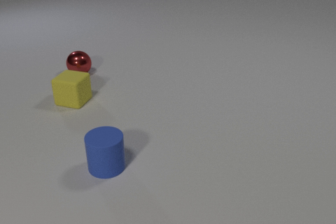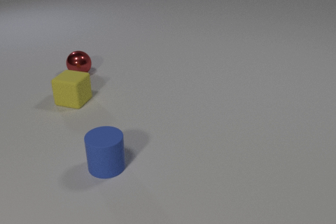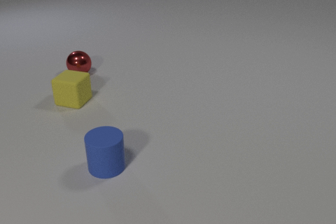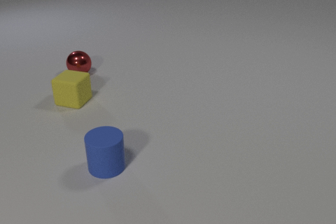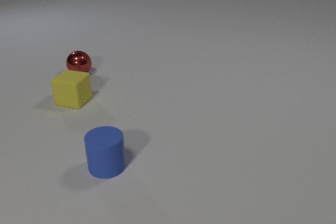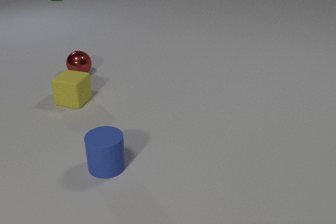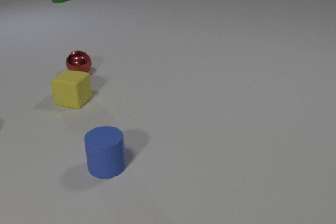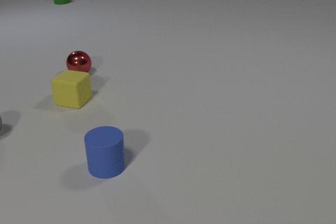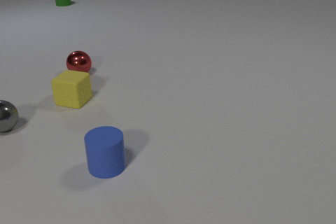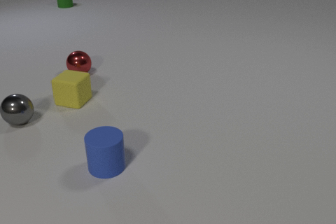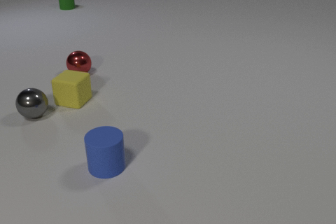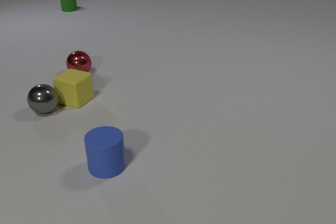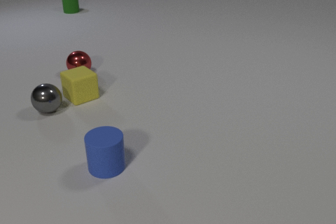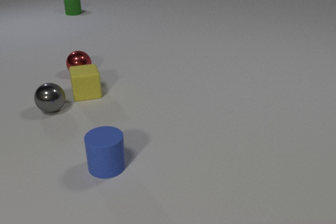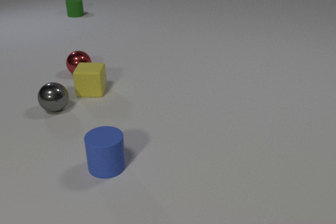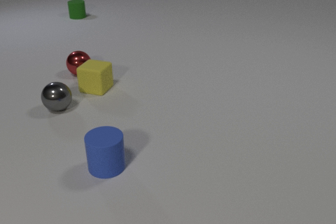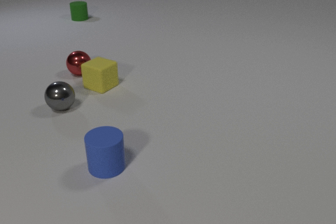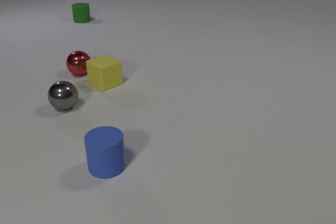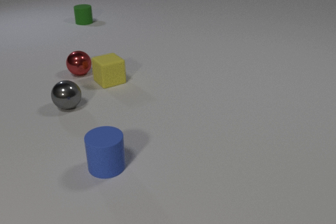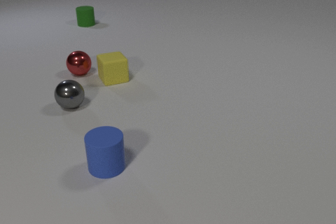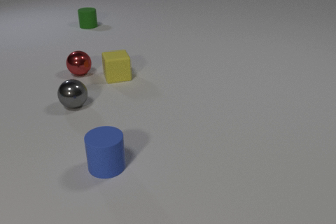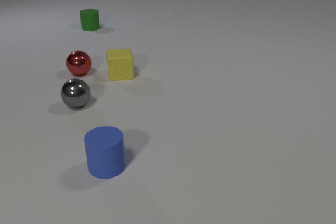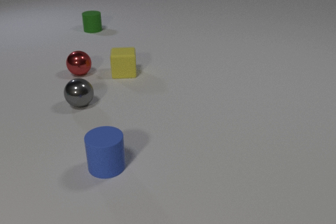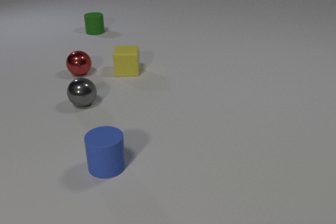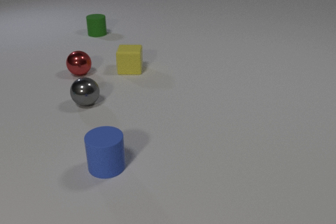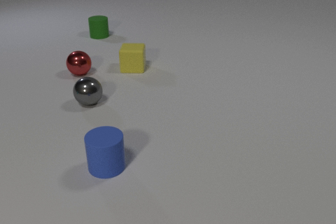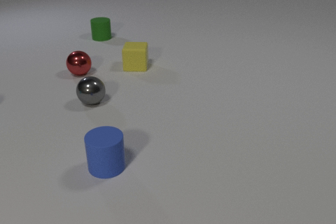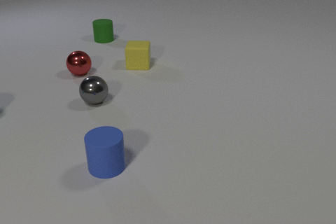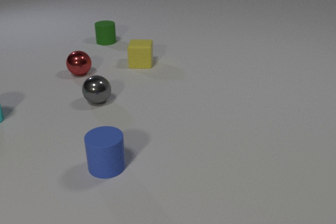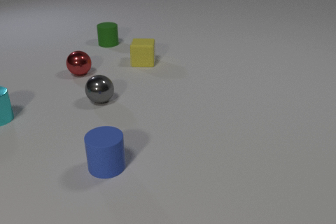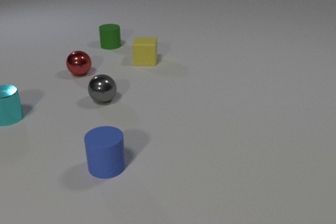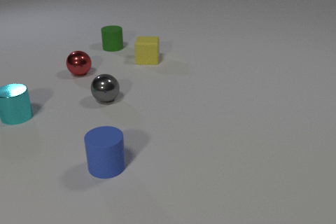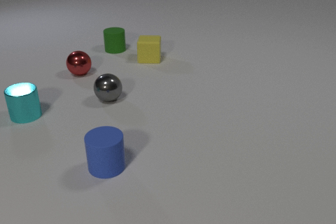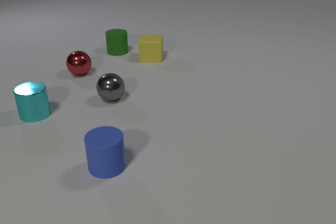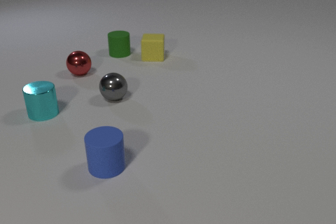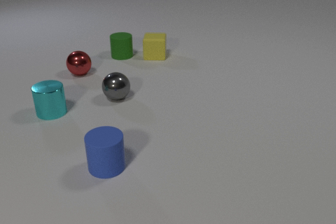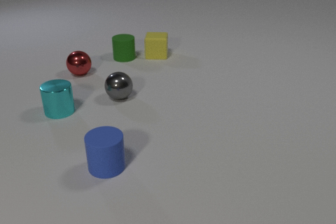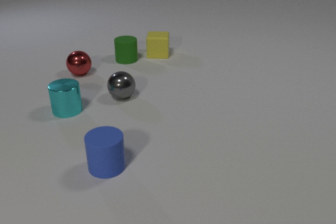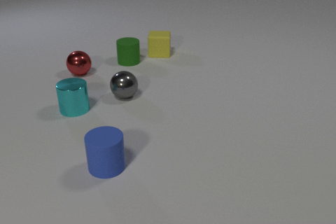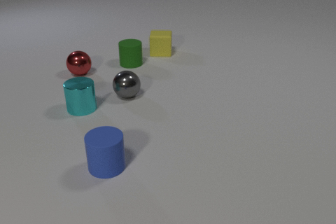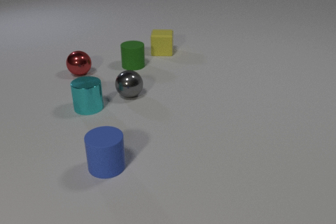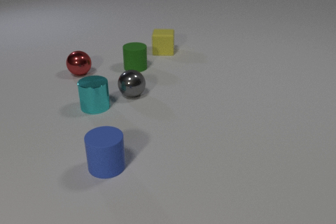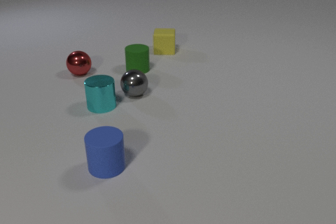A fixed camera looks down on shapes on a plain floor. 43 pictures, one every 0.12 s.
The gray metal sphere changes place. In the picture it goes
to the right.
The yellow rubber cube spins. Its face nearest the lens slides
to the left.
0.00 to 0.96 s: The gray metal sphere comes in at the left edge, rolls to the right and away from the camera. The green rubber cylinder comes in at the top edge, slides toward the camera.
0.96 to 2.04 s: The gray metal sphere rolls to the right and away from the camera. The yellow rubber cube slides away from the camera and to the right, spins clockwise seen from above by about 120 degrees, its near face sliding to the left. The green rubber cylinder slides toward the camera. The gray metal sphere and the yellow rubber cube collide.
2.04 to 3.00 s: The gray metal sphere rolls to the right. The yellow rubber cube slides away from the camera and to the right, spins so that its near face slides to the left, clockwise seen from above. The green rubber cylinder slides toward the camera.
3.00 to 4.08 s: The gray metal sphere rolls to the right. The yellow rubber cube slides away from the camera and to the right. The green rubber cylinder slides toward the camera. The cyan metal cylinder comes in at the left edge, slides to the right.
4.08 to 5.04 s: The gray metal sphere rolls to the right. The yellow rubber cube slides away from the camera and to the right. The green rubber cylinder slides toward the camera and to the right. The cyan metal cylinder slides to the right.
How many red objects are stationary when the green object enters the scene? 1.
What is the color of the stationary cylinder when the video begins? blue.
What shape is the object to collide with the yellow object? sphere.
